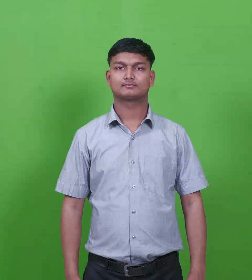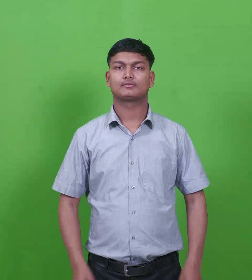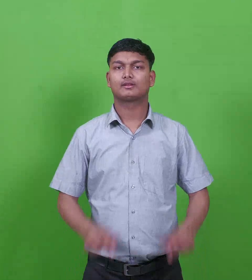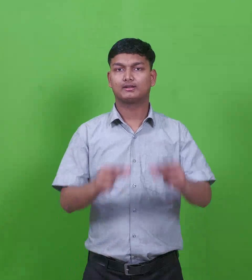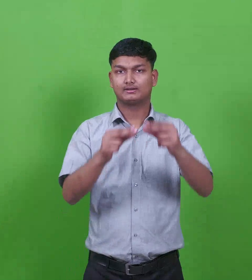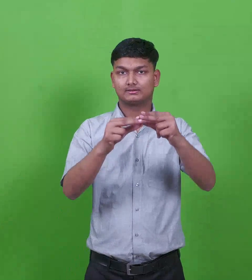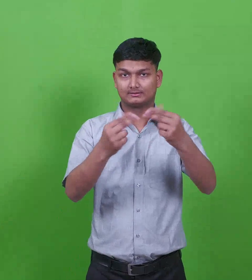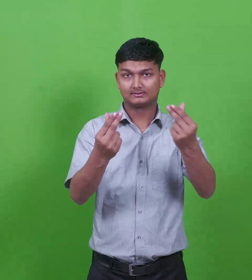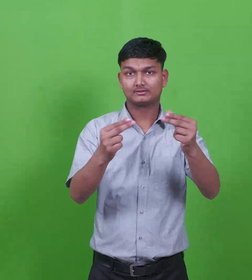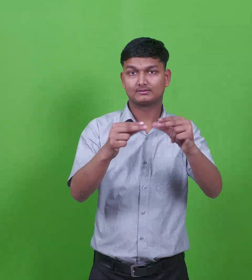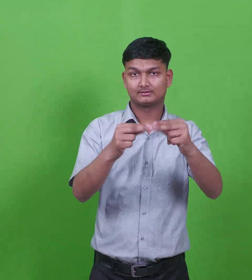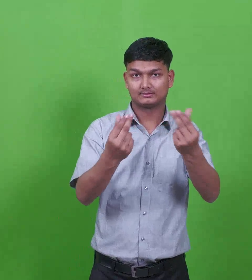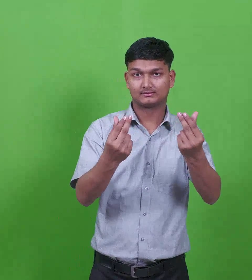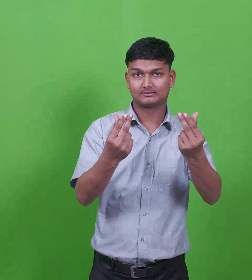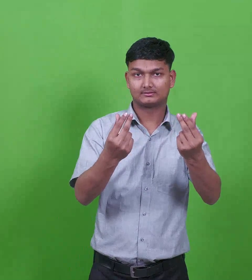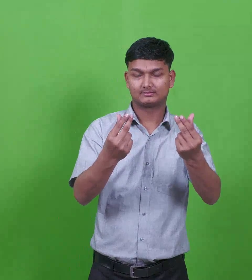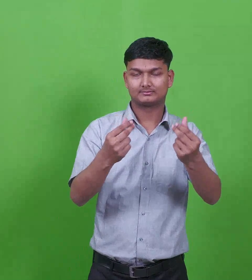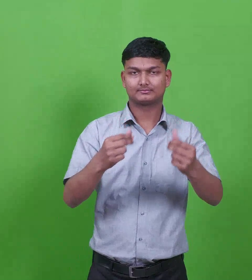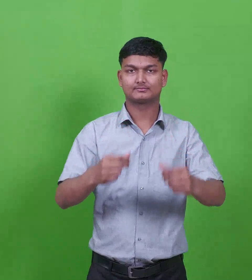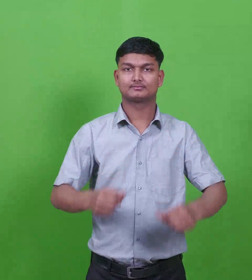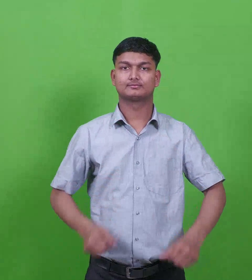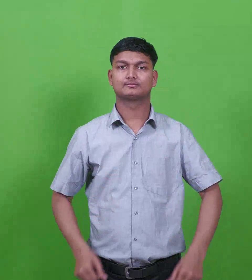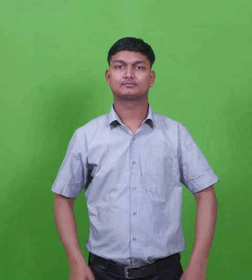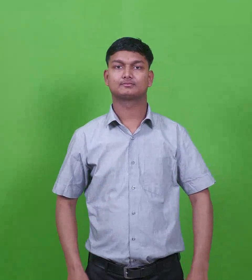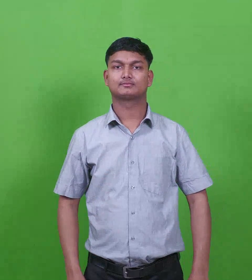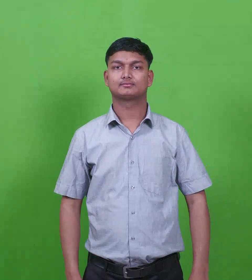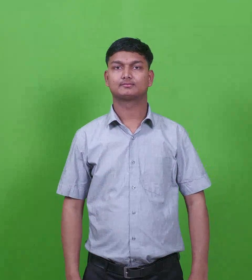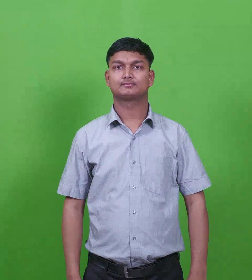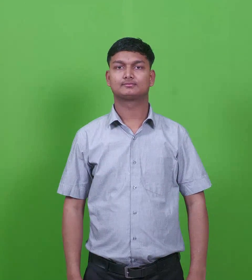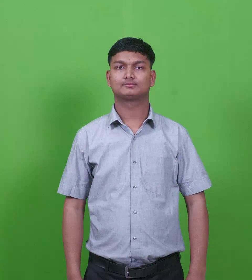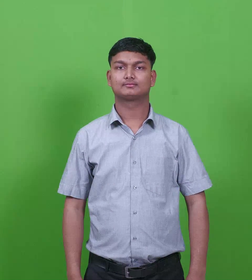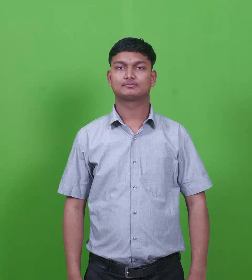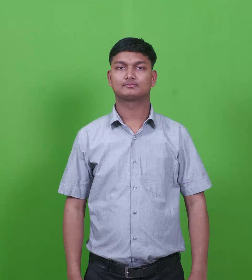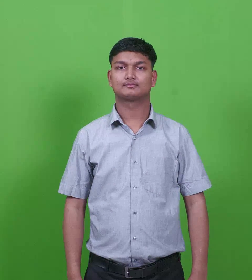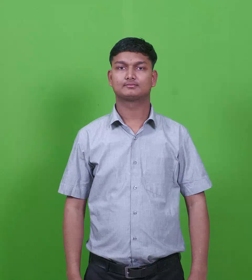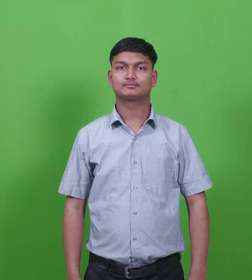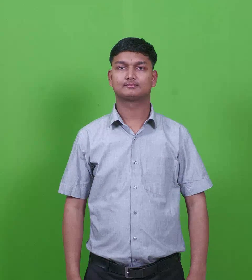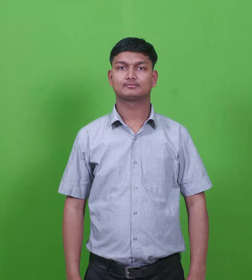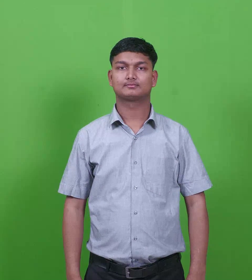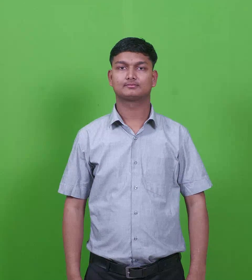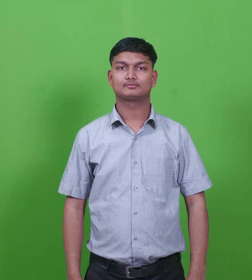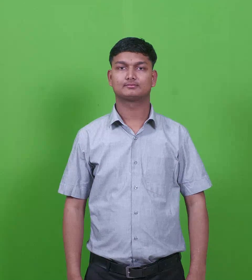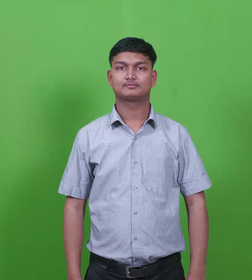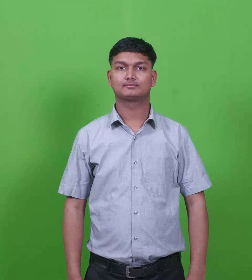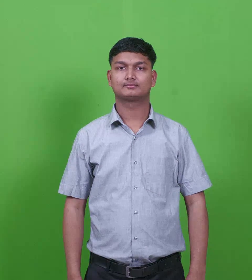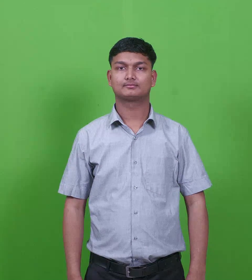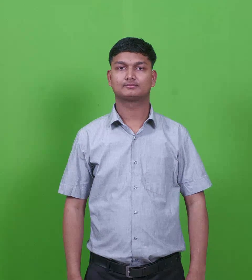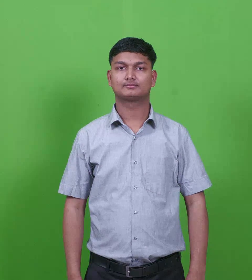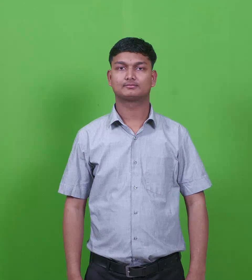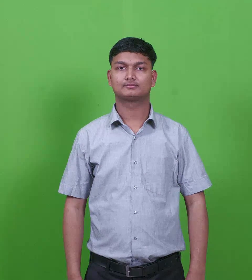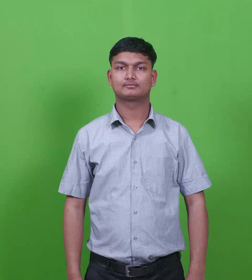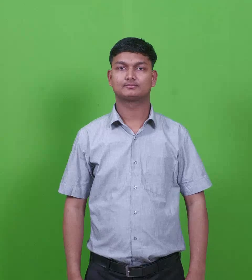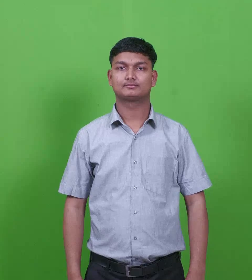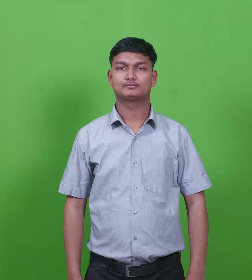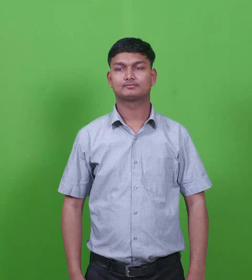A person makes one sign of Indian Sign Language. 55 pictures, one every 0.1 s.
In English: bethel
